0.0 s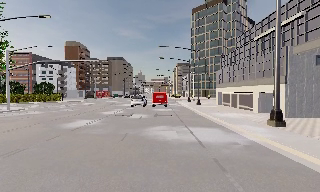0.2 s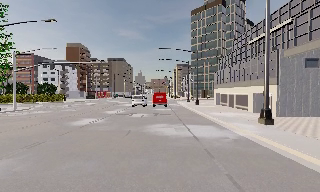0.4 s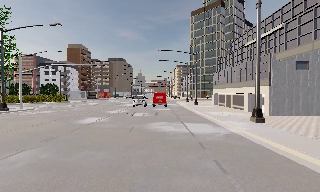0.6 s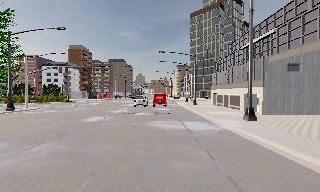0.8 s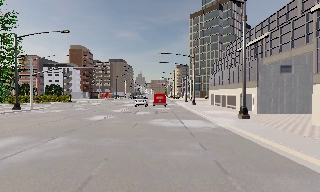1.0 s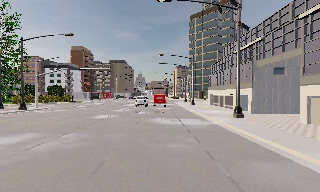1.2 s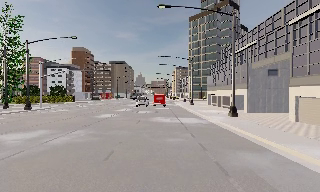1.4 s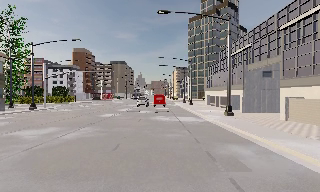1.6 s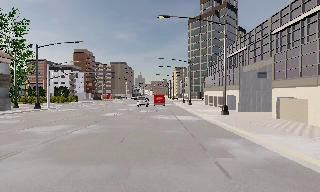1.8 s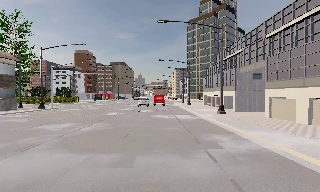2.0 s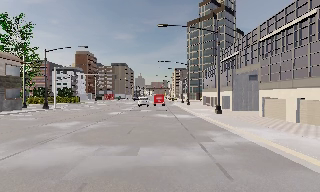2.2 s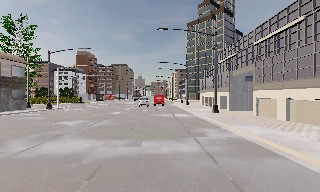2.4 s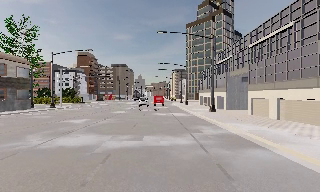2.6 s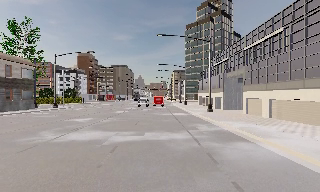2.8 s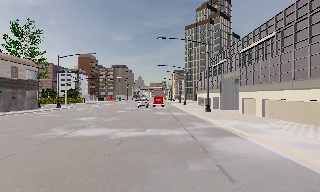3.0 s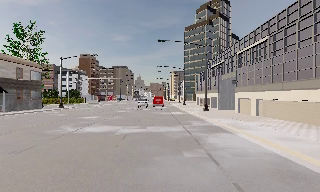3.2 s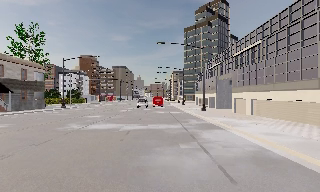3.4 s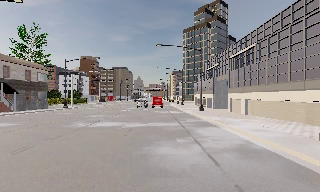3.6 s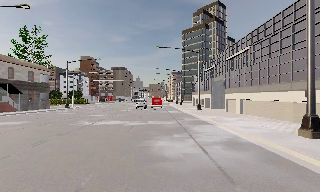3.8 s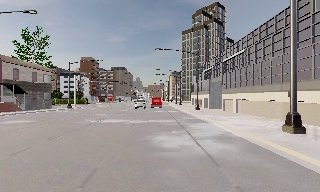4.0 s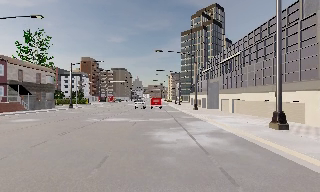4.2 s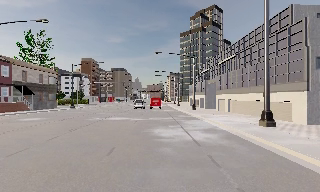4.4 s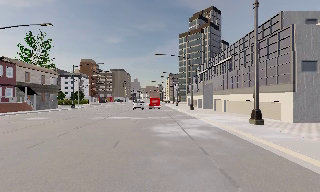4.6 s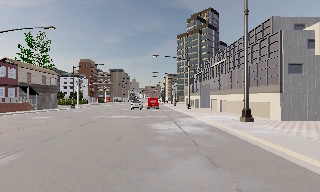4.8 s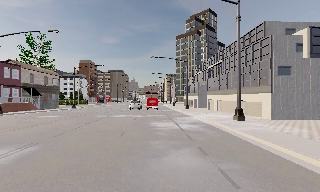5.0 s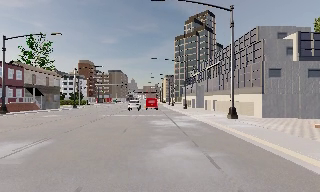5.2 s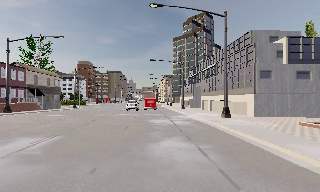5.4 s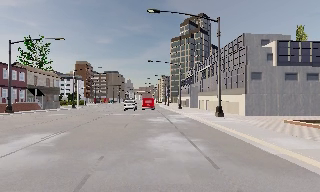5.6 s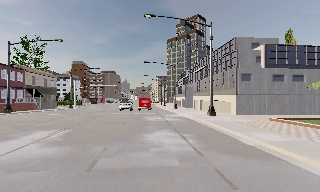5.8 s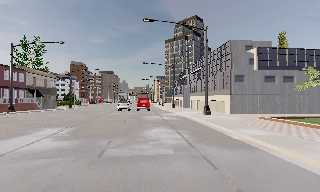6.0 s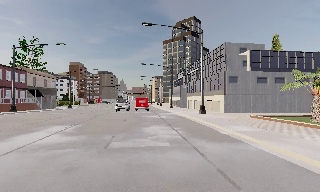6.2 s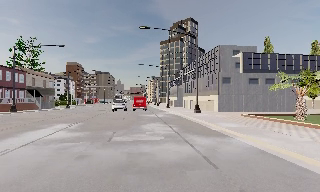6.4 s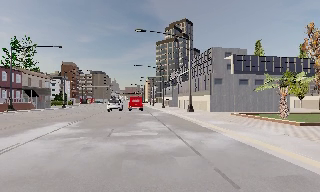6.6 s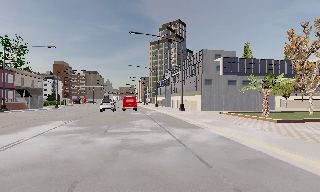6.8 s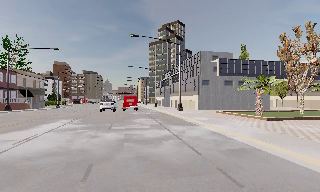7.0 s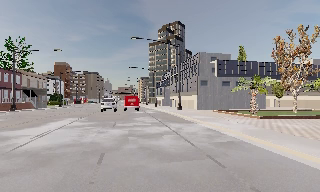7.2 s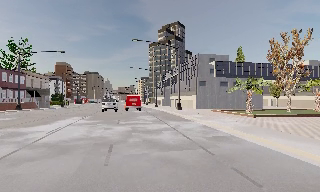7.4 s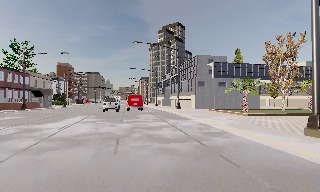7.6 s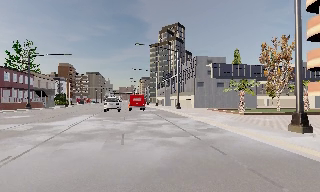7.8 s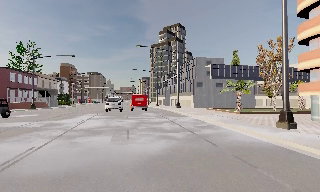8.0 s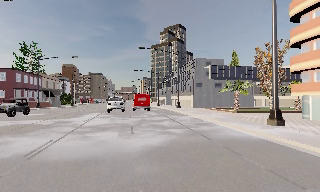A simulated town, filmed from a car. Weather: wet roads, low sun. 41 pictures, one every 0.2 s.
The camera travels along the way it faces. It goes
backward.
0.0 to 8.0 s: The camera pans to its right, which is clockwise from overhead, by about 10 degrees. It travels backward, about 40 m, so what stands in front gets smaller.
The film runs backward here.
